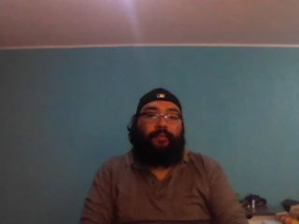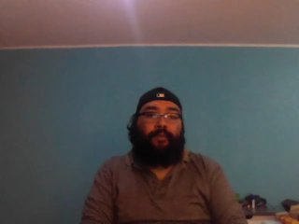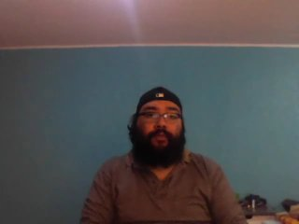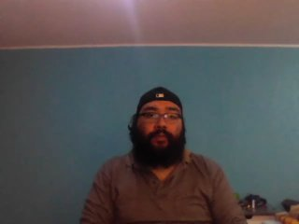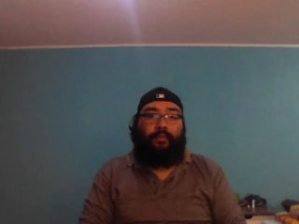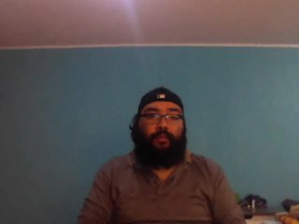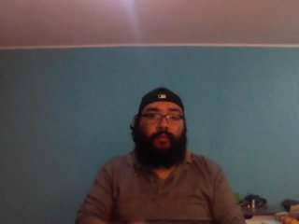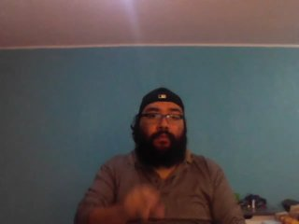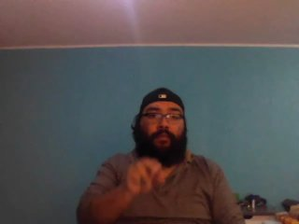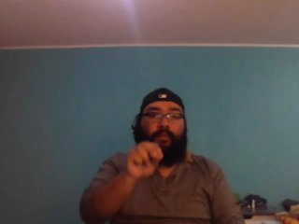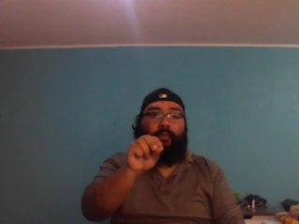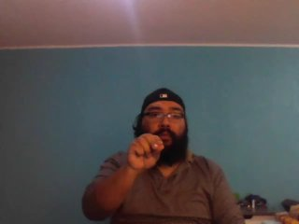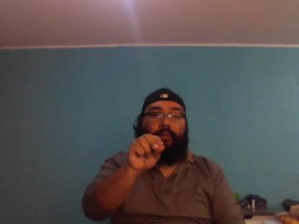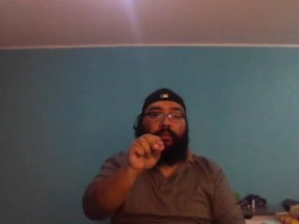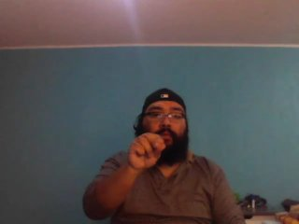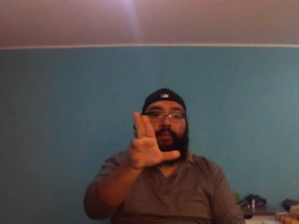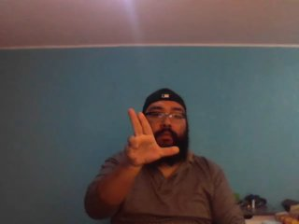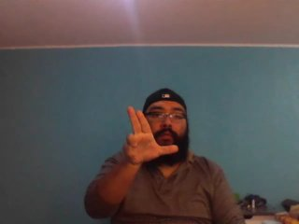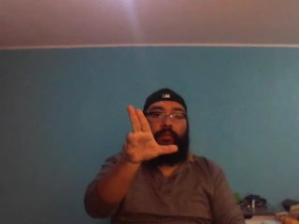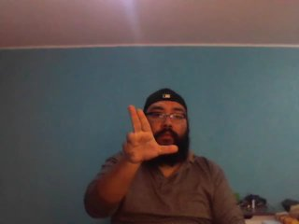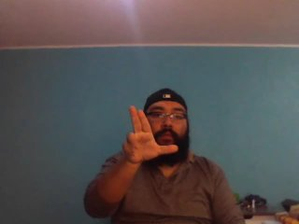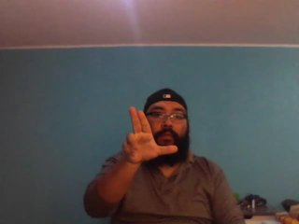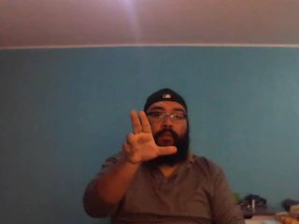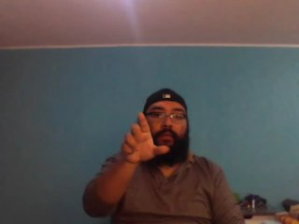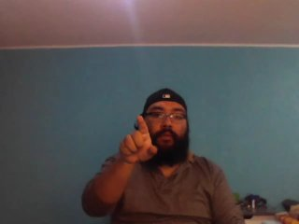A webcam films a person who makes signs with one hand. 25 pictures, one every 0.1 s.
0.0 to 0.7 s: Non-gesture.
0.8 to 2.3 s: Zoom in.
